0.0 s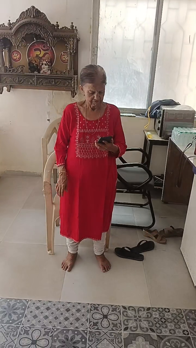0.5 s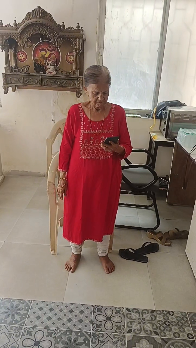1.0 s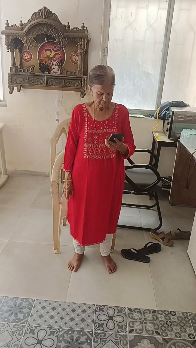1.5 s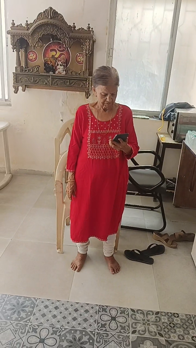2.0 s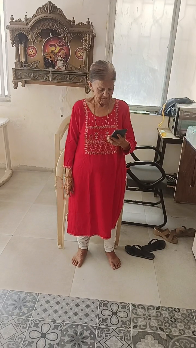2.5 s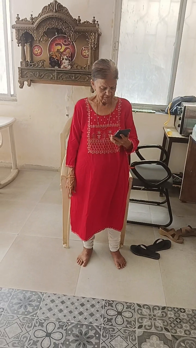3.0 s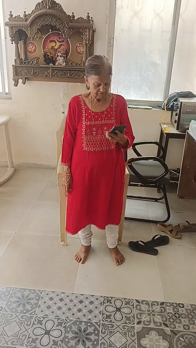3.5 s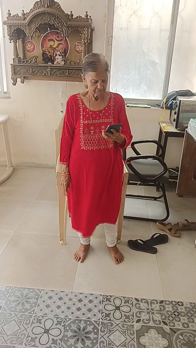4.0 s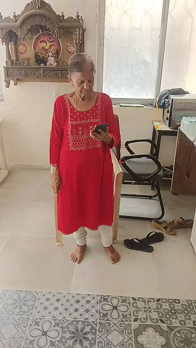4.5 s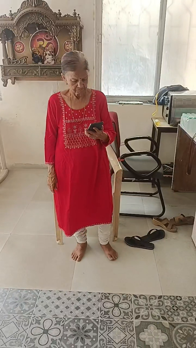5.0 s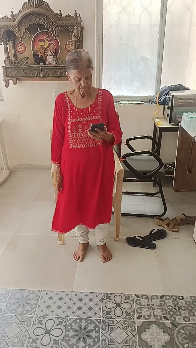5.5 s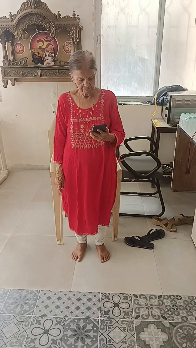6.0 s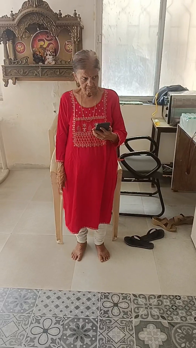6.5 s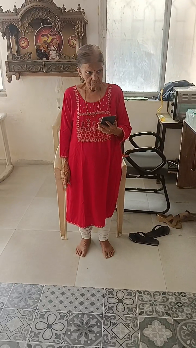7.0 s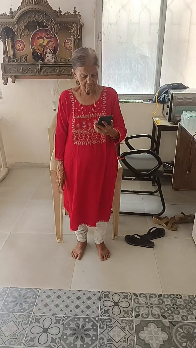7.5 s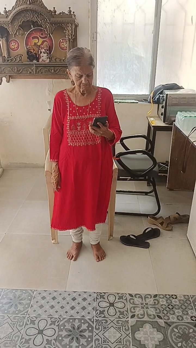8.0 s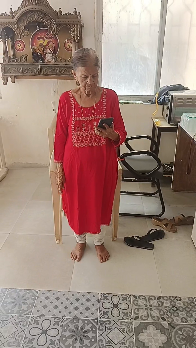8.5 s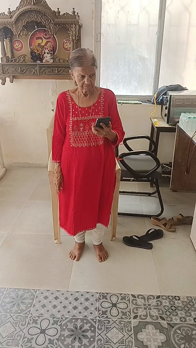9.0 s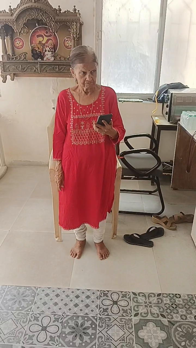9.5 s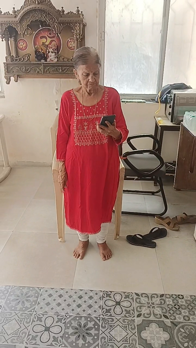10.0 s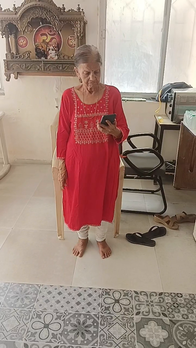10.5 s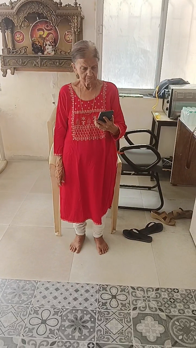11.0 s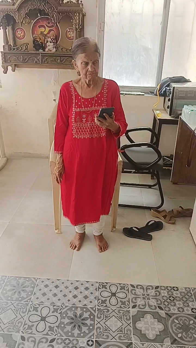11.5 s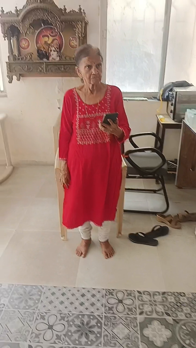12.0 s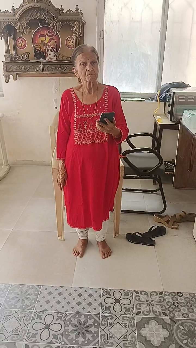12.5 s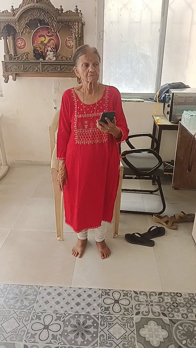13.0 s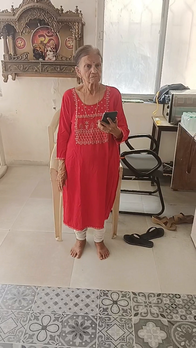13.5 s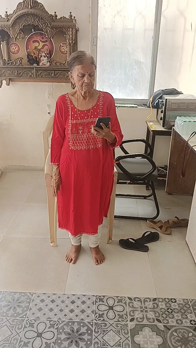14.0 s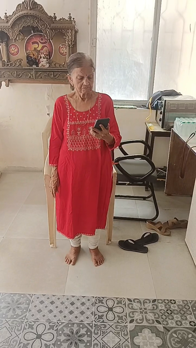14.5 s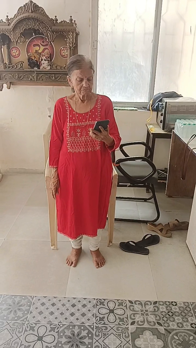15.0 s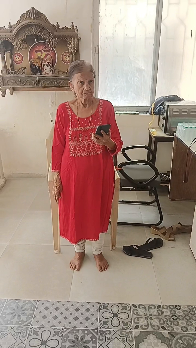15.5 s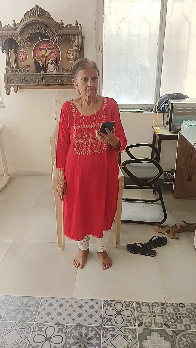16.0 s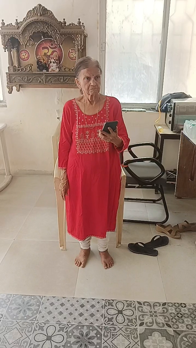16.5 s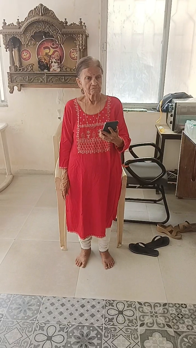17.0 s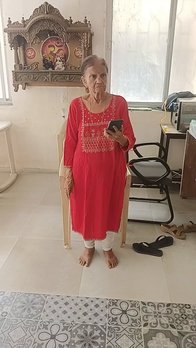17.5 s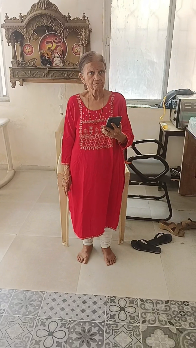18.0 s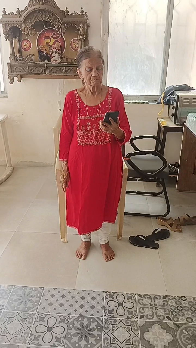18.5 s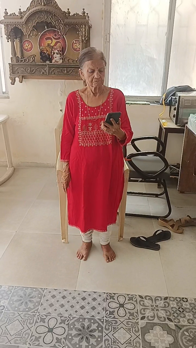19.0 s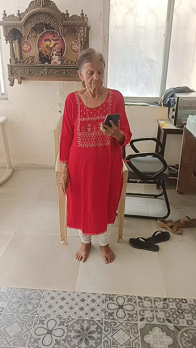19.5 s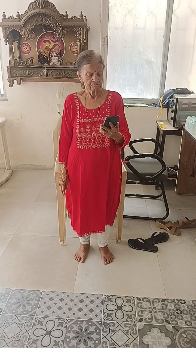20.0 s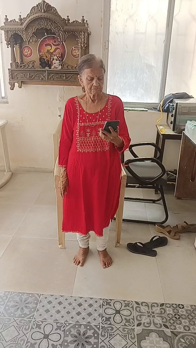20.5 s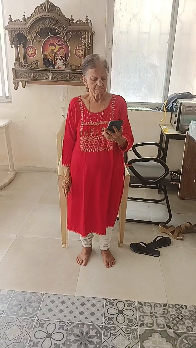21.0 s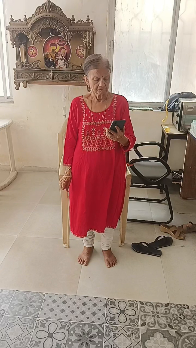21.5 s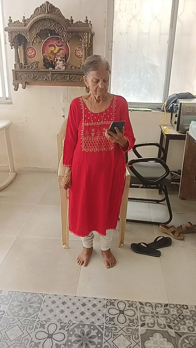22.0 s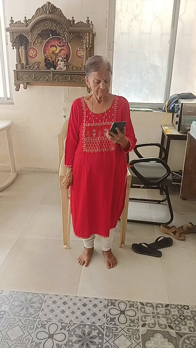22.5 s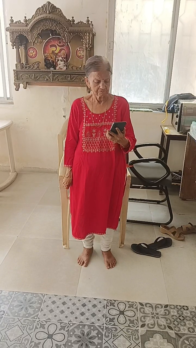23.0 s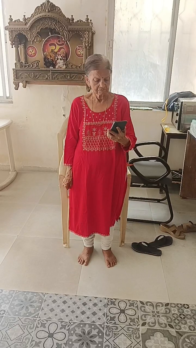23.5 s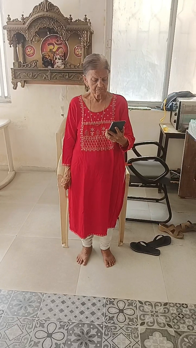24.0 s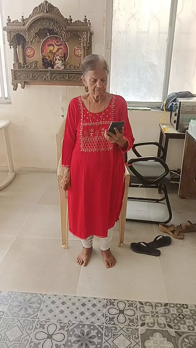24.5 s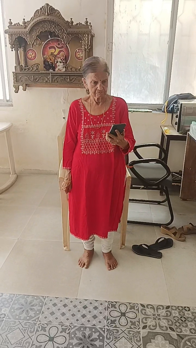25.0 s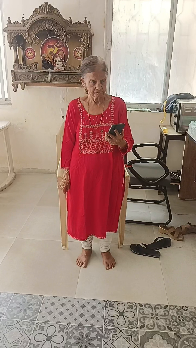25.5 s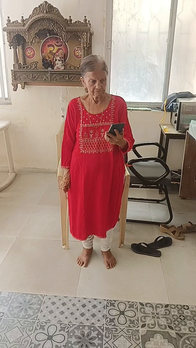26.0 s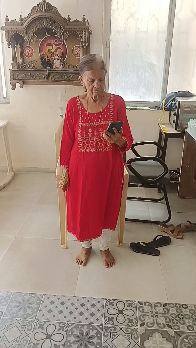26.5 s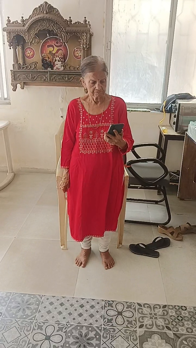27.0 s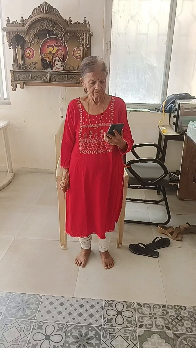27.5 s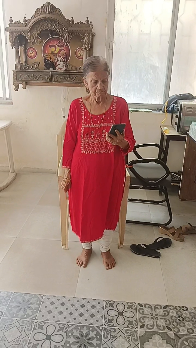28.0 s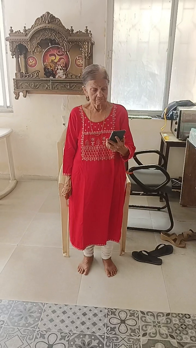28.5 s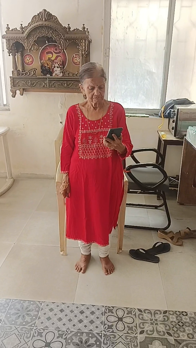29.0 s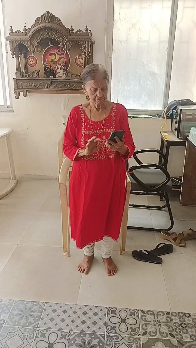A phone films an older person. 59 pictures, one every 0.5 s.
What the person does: Standing.
